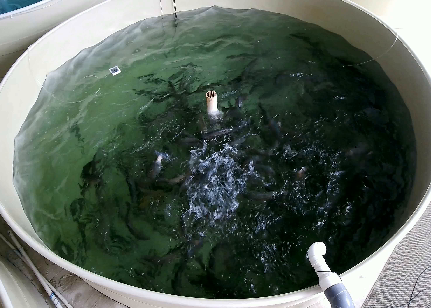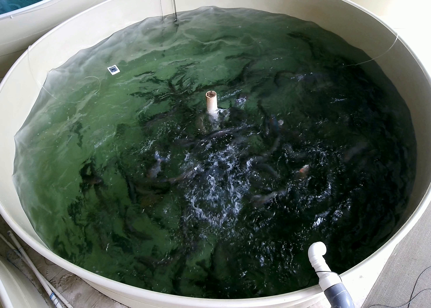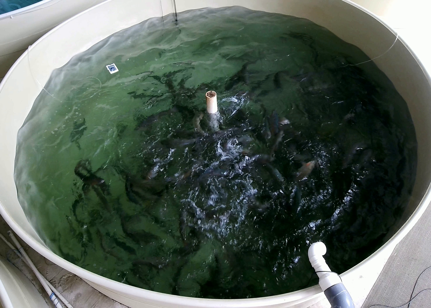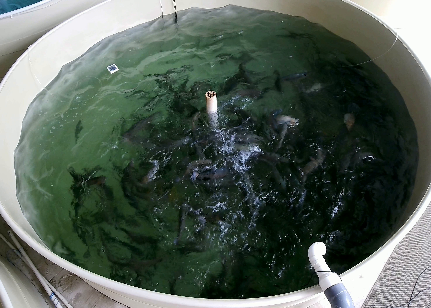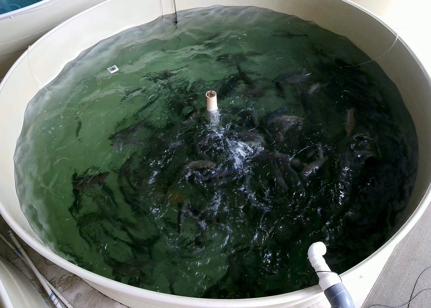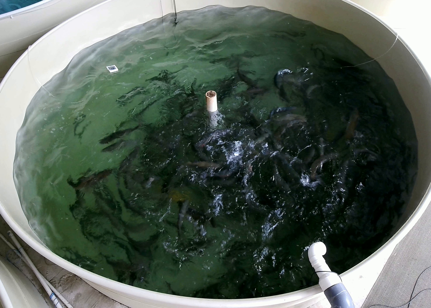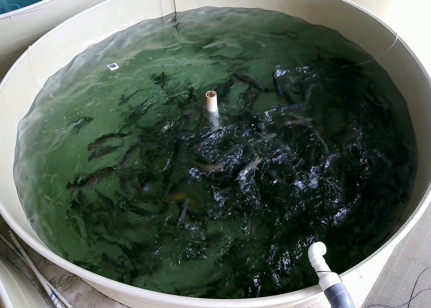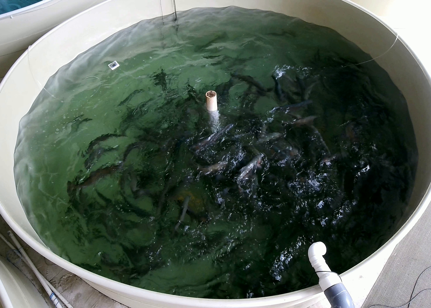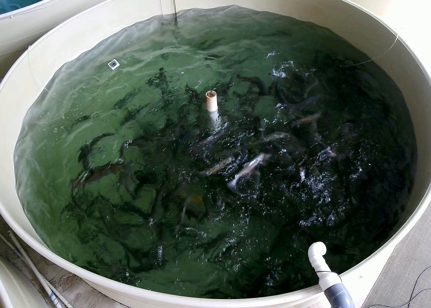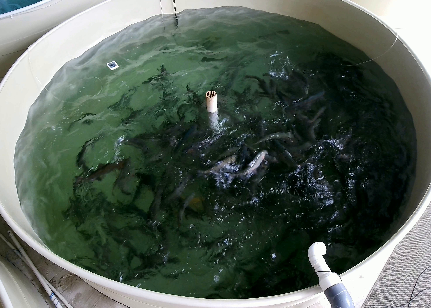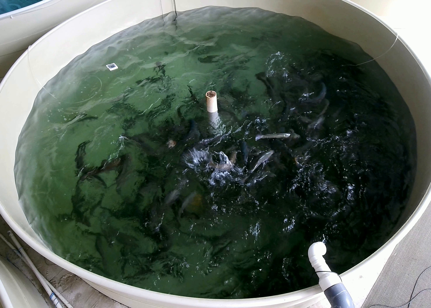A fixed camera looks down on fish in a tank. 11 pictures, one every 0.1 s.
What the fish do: Strong feeding.
